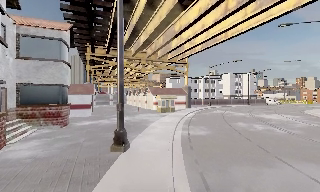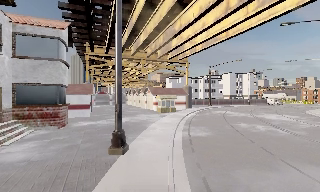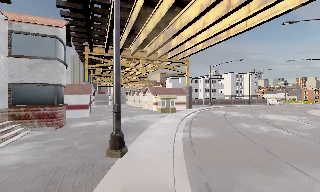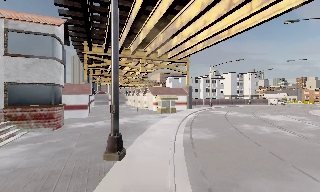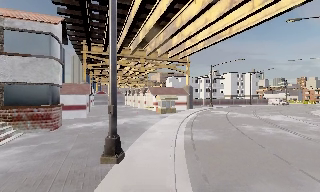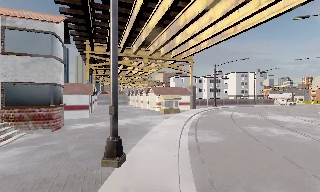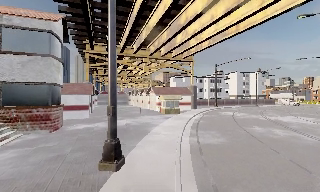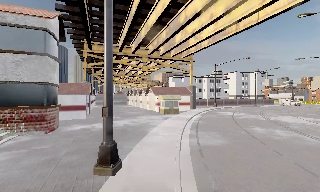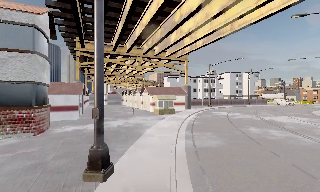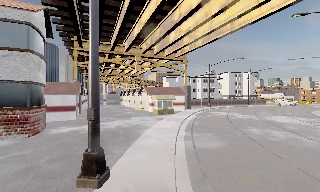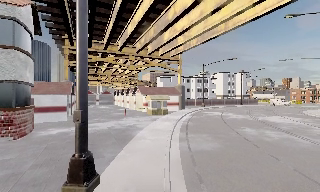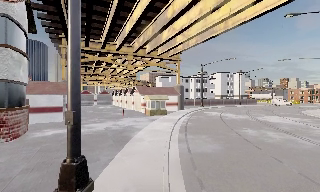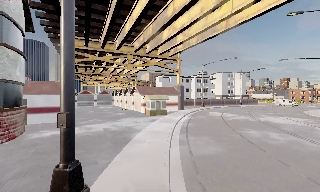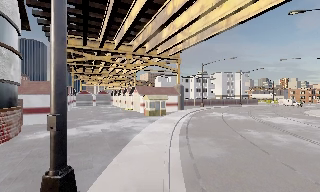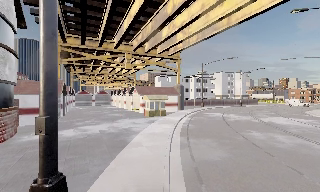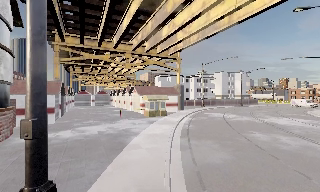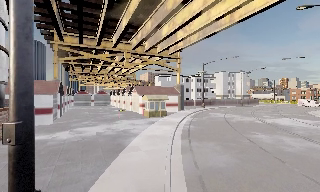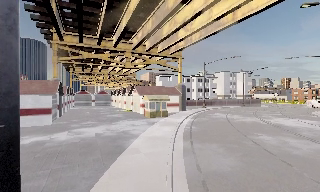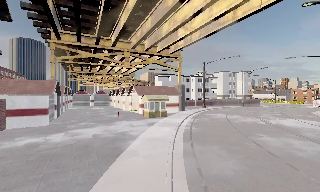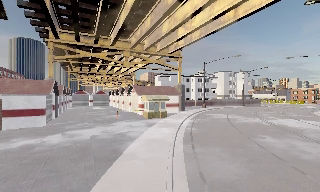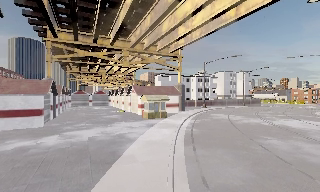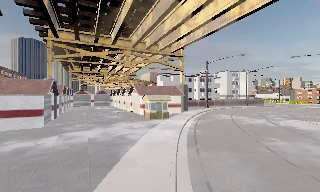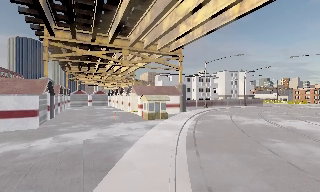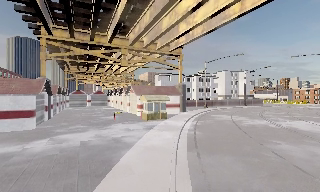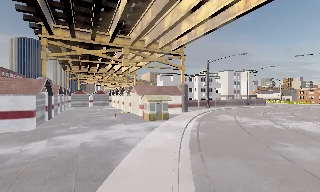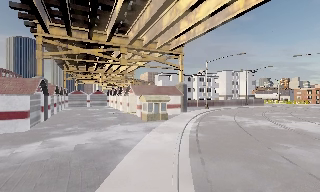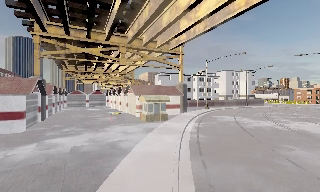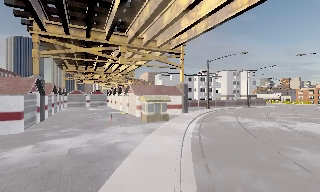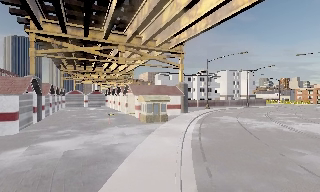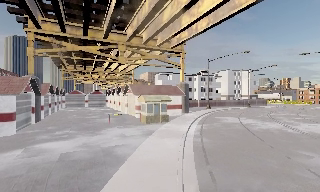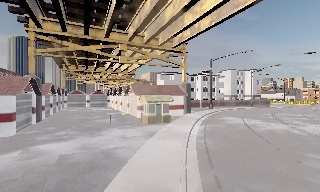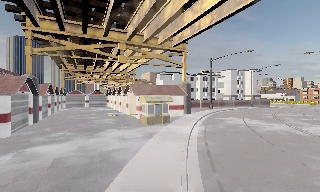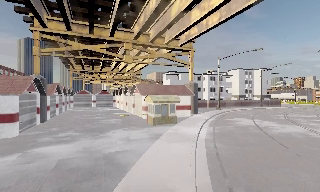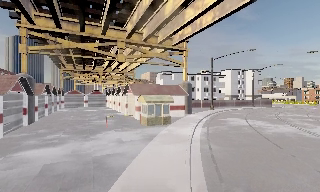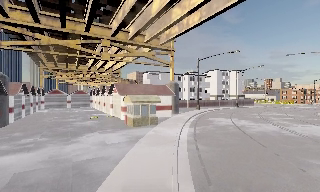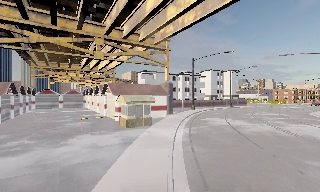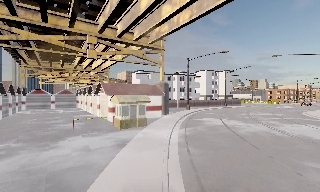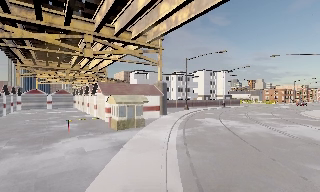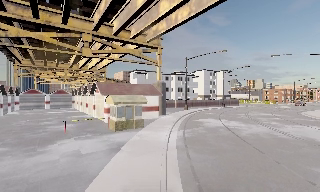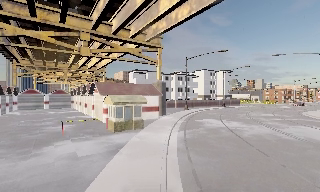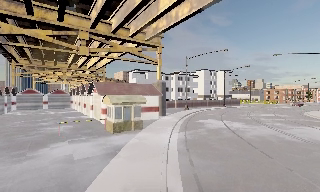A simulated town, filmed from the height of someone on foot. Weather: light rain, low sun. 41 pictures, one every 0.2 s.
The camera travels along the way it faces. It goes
forward.
0.0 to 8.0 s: The camera swings to its right by about 15 degrees, and the scene slides to the left. It travels forward, about 12 m, so what stands in front looms larger.
The film runs forward here.
